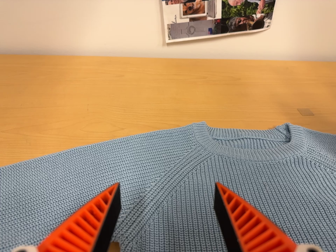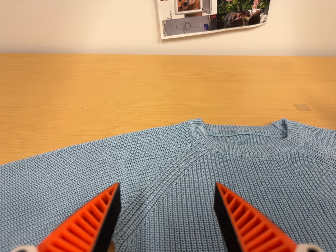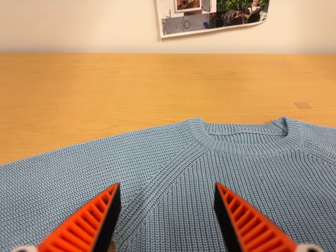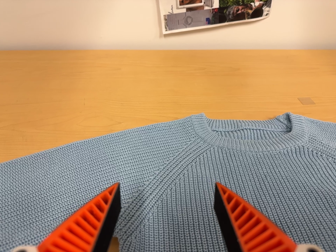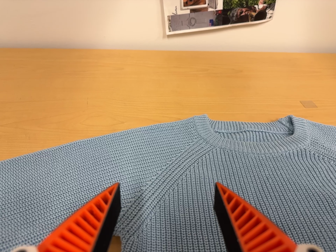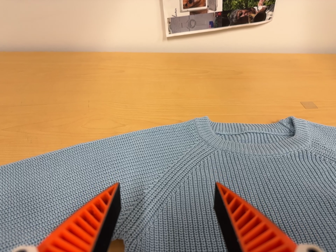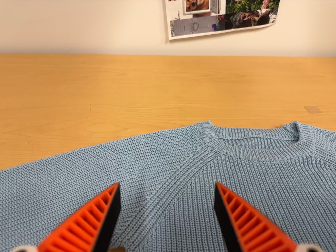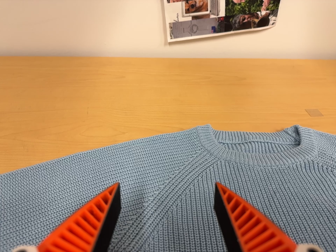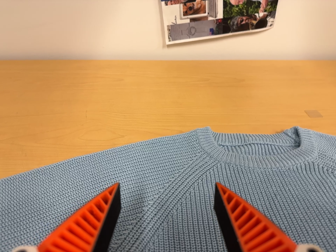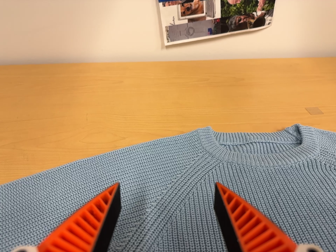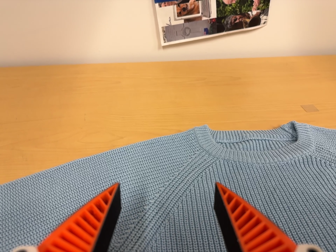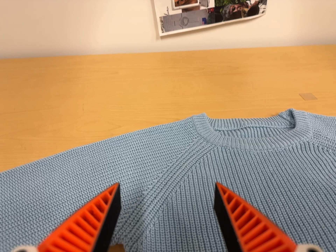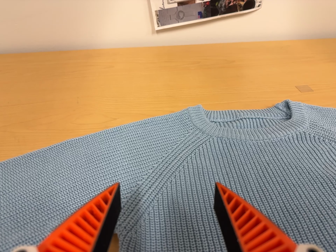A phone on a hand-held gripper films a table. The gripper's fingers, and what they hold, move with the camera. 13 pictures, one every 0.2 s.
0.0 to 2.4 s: The camera shifts only a little, or ends up much as it began.
The film runs backward here.
